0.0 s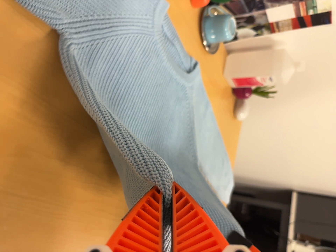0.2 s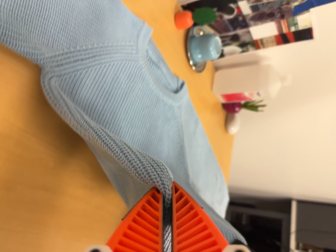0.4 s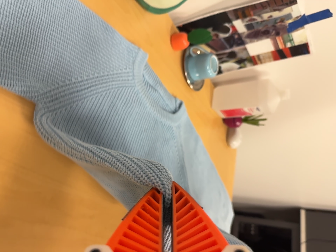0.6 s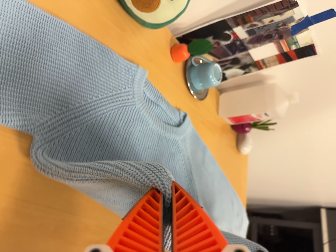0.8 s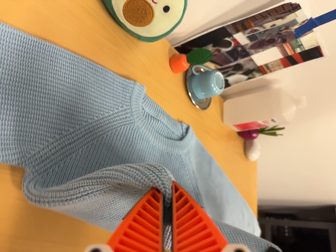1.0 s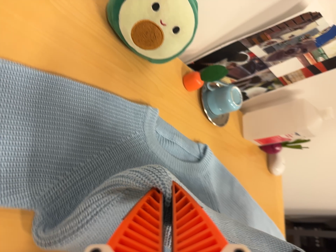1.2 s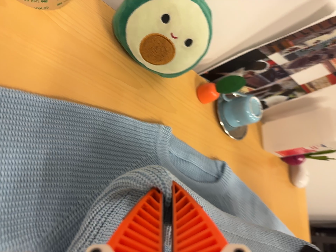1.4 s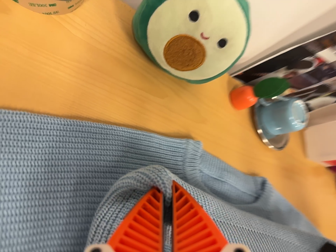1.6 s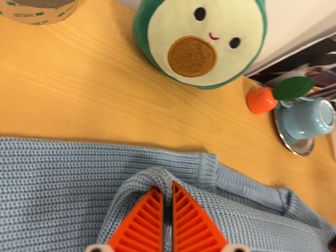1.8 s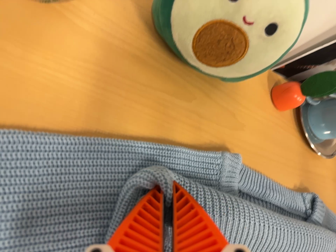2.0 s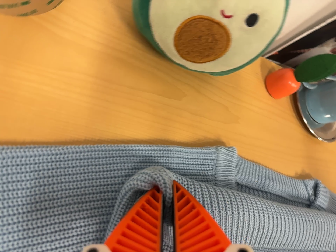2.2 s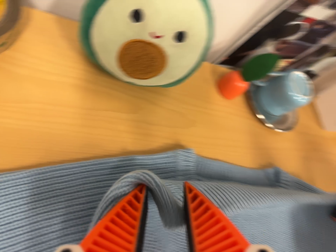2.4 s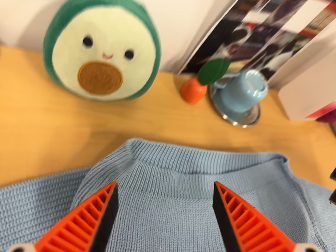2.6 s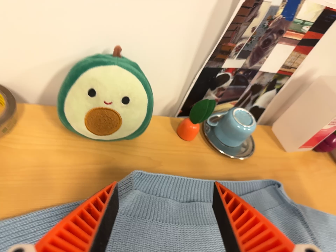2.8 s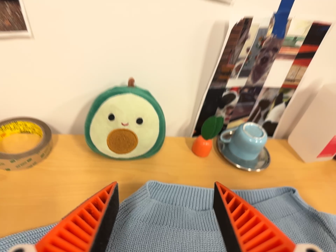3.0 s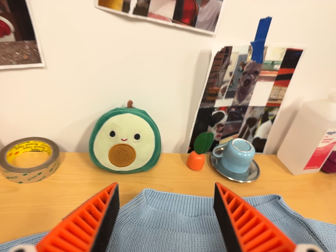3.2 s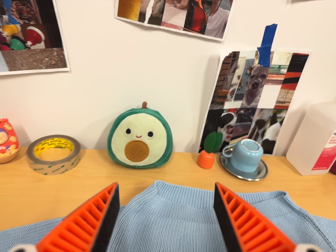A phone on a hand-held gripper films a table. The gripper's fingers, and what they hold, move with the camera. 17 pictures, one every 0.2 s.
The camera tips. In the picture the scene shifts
downward.
The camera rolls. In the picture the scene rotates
counterclockwise.
0.0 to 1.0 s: The camera travels toward the top of its view and to its right, about 14 cm, so close, fixed things drift downward. It rolls about its line of sight by about 15 degrees, and the scene rotates counterclockwise.
1.0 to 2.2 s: The camera pans to its left by about 15 degrees. It travels forward, toward the top of its view and to its right, about 14 cm, so what stands in front looms larger. It rolls about its line of sight by about 15 degrees, and the scene rotates counterclockwise.
2.2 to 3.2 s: The camera pans to its left by about 15 degrees. It travels backward, to its right and toward the bottom of its view, about 26 cm. Its aim tips toward the top of its view by about 30 degrees, and the scene shifts downward. It rolls about its line of sight by about 20 degrees, and the scene rotates counterclockwise.
The film runs forward here.
